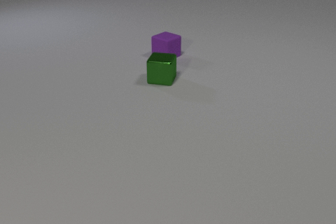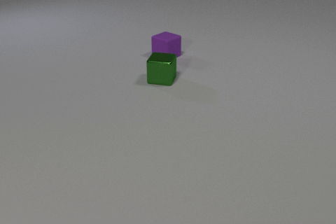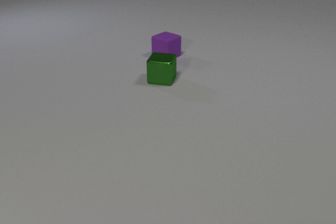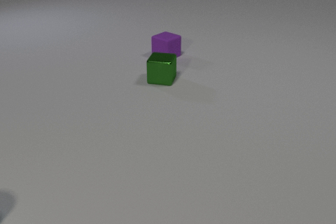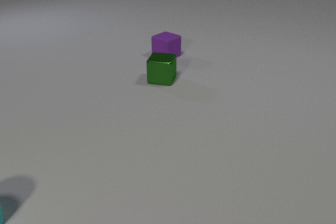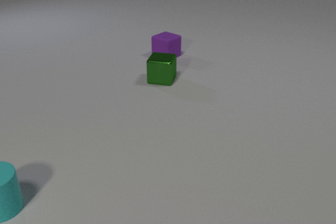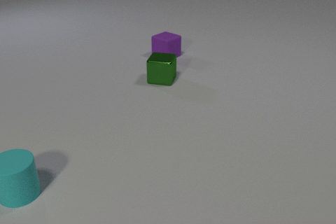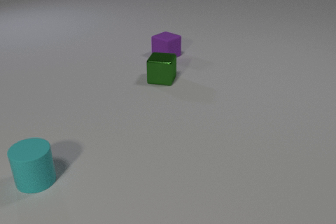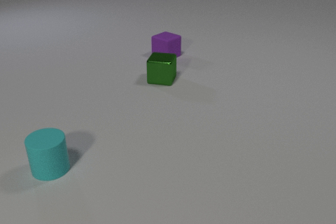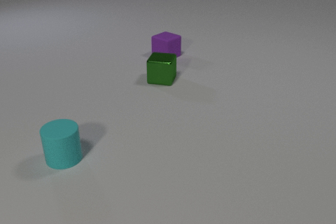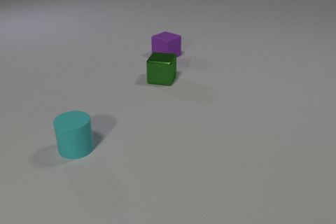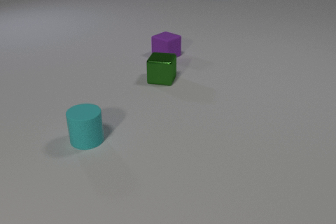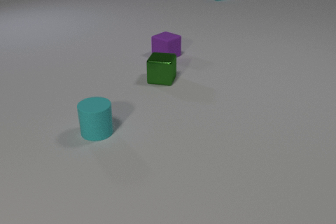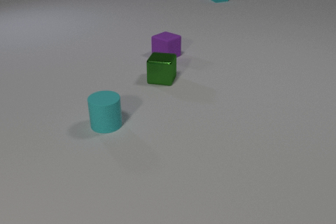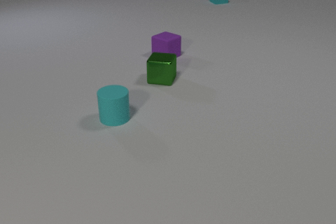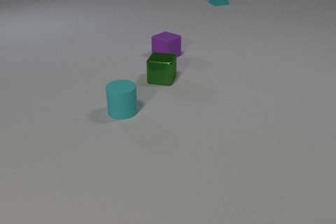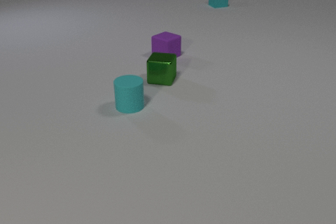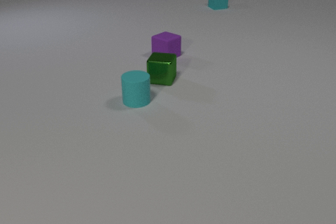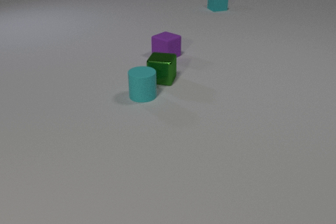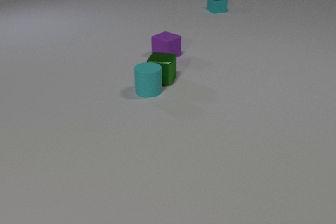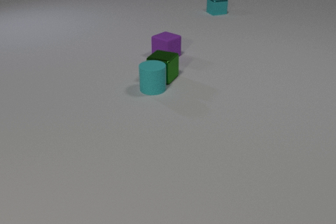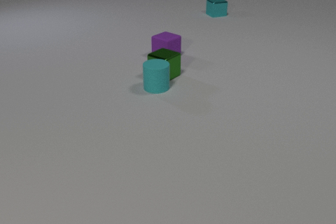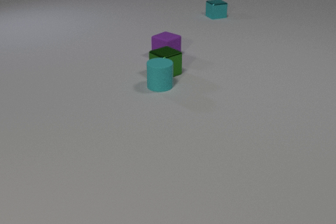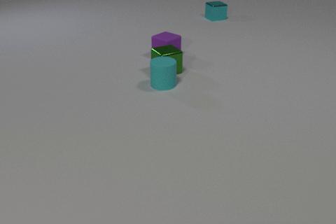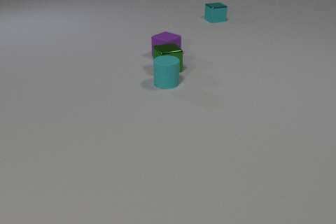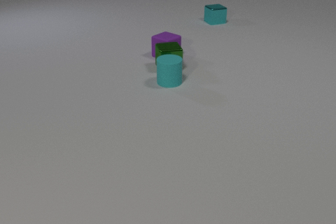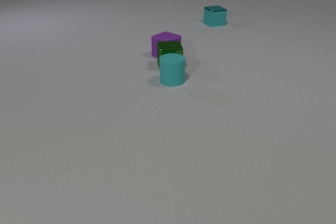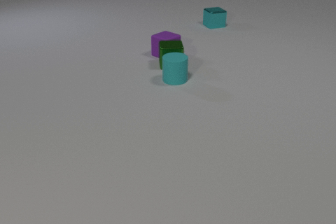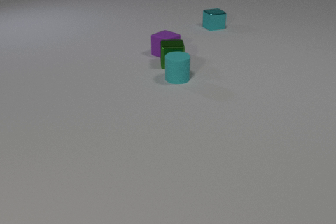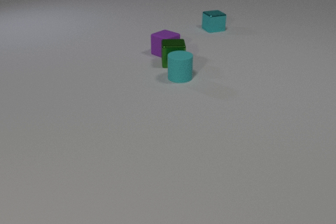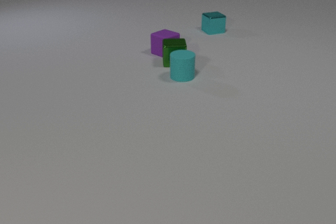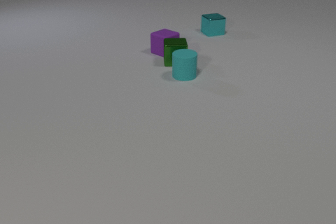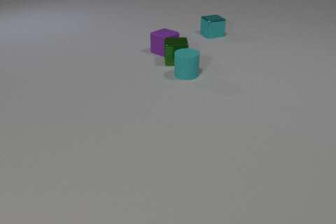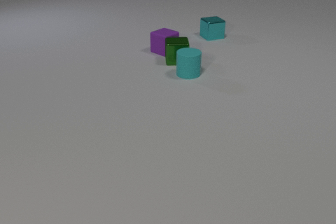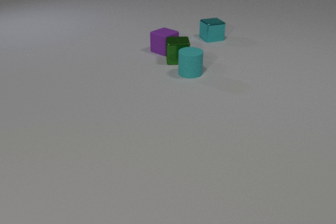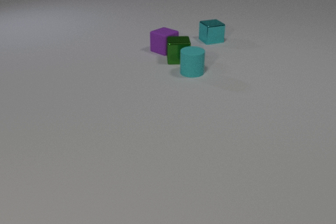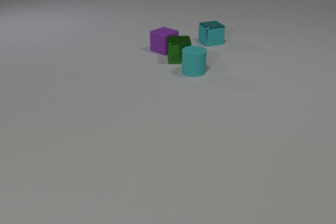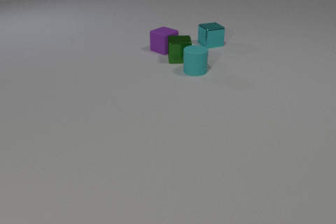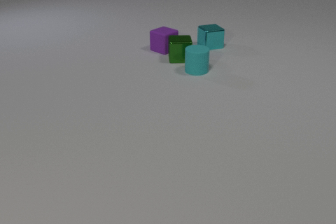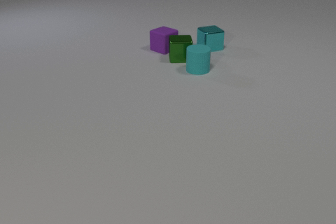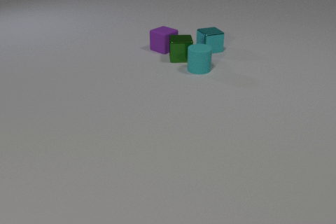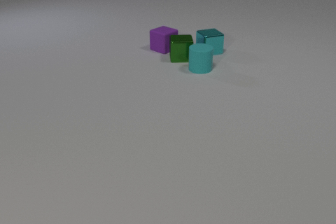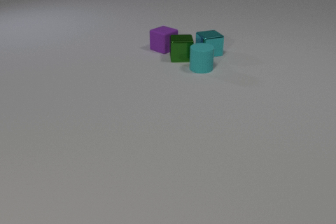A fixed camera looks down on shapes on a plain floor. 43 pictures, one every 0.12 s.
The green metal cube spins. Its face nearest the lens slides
to the left.
The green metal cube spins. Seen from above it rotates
clockwise.
0.00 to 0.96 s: The cyan rubber cylinder comes in at the left edge, slides to the right and away from the camera.
0.96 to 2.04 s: The cyan rubber cylinder slides away from the camera and to the right. The cyan metal cube comes in at the top edge, slides toward the camera.
2.04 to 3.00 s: The cyan rubber cylinder slides away from the camera and to the right. The green metal cube slides away from the camera, spins clockwise seen from above by about 60 degrees, its near face sliding to the left. The cyan metal cube slides toward the camera. The cyan rubber cylinder and the green metal cube collide.
3.00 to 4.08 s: The cyan rubber cylinder slides away from the camera and to the right. The green metal cube slides away from the camera and to the right. The purple rubber cube slides away from the camera. The cyan metal cube slides toward the camera. The green metal cube and the purple rubber cube collide.
4.08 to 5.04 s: The cyan rubber cylinder slides away from the camera and to the right. The green metal cube slides away from the camera. The purple rubber cube slides away from the camera. The cyan metal cube slides toward the camera.
What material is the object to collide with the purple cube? metal.
How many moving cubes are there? 3.
Are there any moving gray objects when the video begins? no.
